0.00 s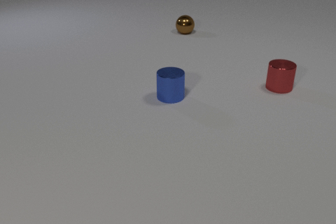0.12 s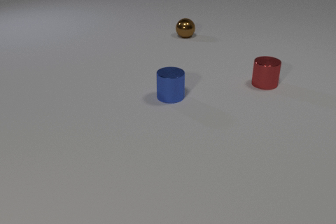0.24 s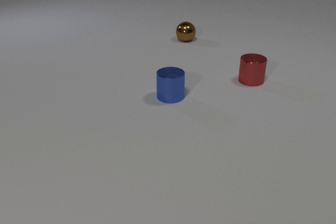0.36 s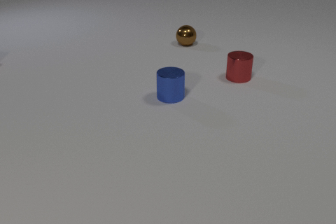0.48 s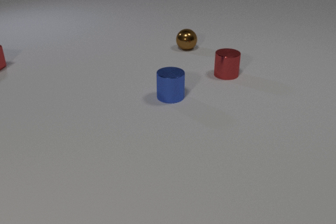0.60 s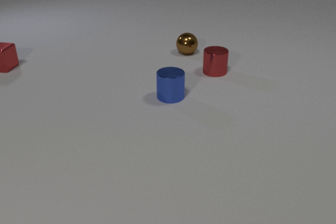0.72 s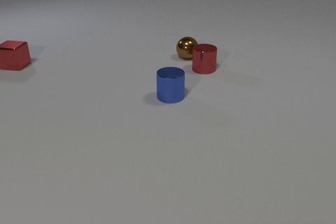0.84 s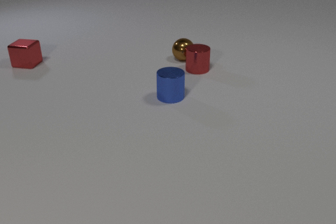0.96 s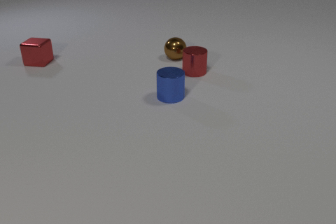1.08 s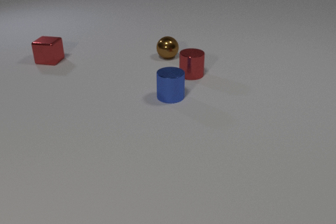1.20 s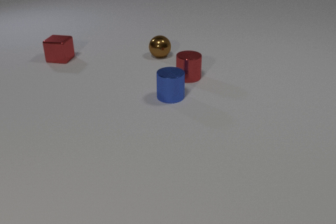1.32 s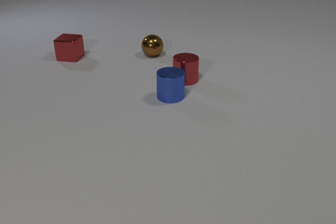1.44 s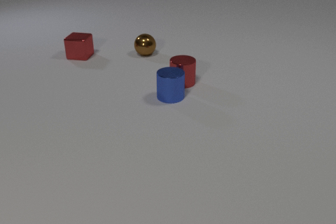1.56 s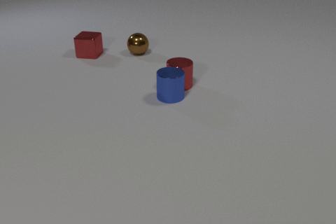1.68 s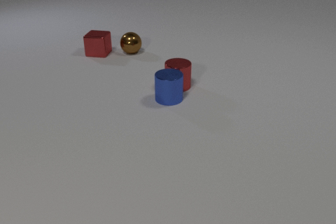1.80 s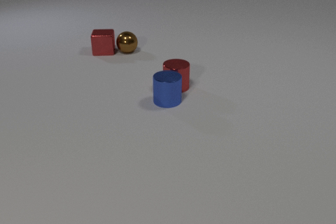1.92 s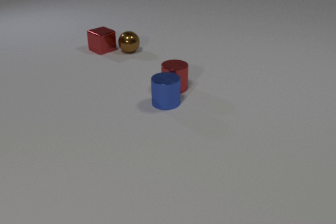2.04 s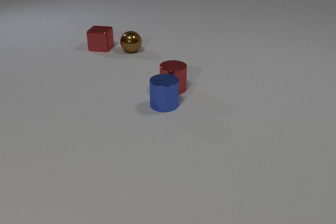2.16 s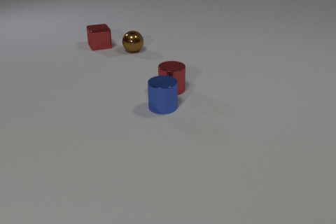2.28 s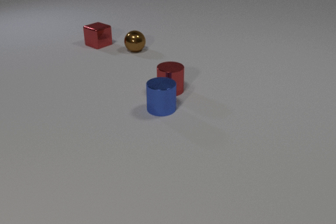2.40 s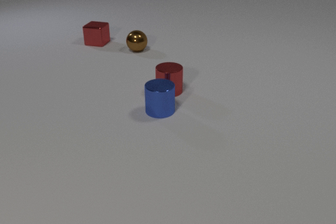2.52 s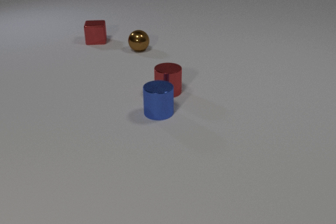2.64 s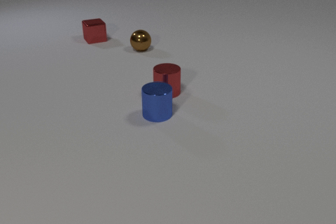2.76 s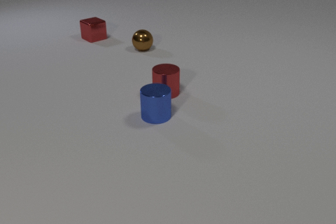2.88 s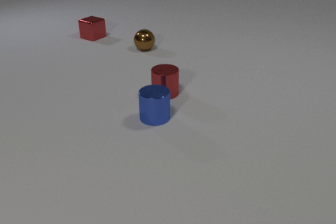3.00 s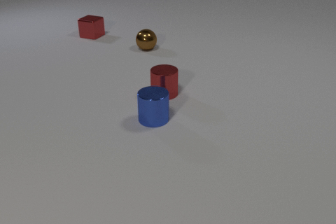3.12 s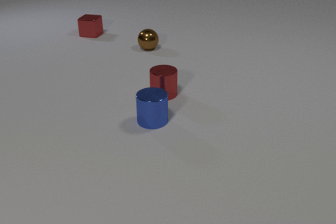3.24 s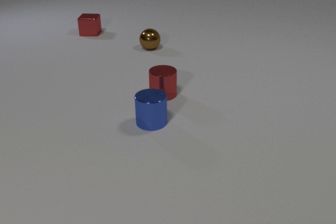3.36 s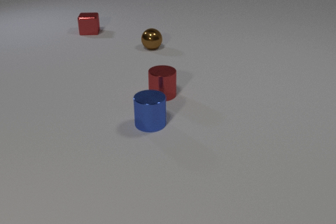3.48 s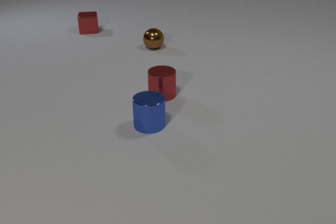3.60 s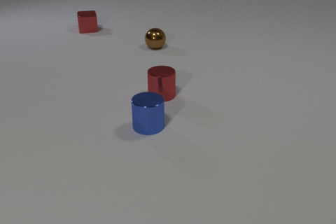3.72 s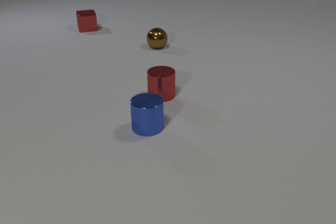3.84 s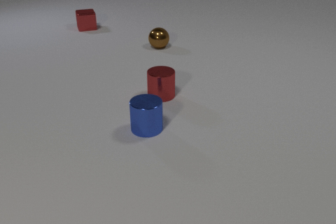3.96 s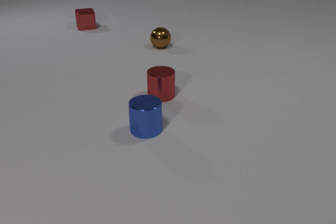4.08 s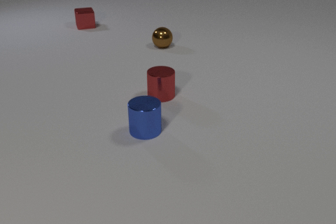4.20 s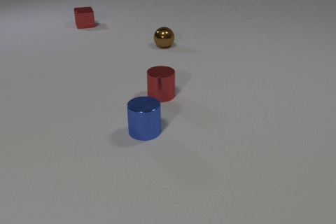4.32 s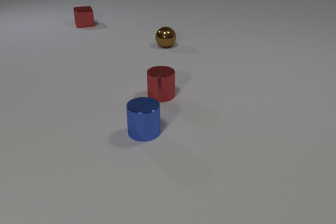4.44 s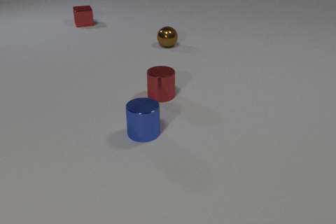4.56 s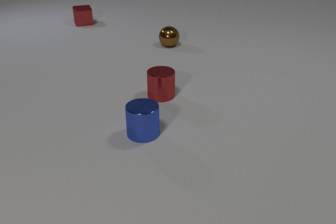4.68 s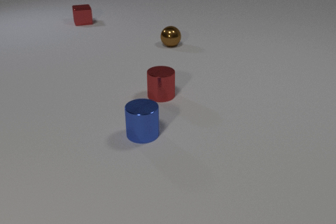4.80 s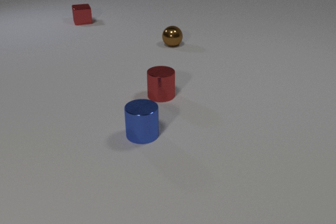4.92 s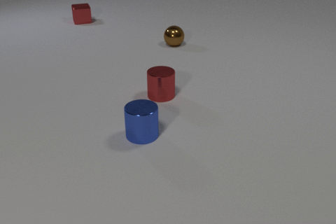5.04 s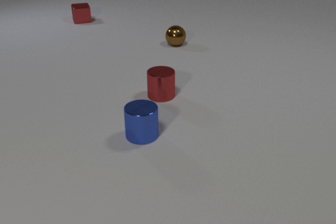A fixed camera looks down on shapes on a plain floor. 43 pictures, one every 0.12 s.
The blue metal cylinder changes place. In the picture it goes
toward the camera.
The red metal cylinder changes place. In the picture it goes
to the left.
0.00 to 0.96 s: The brown metal sphere rolls toward the camera. The red metal cylinder slides to the left. The red metal cube comes in at the left edge, slides to the right. The brown metal sphere and the red metal cylinder collide.
0.96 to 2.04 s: The brown metal sphere rolls to the left and away from the camera. The red metal cylinder slides toward the camera and to the left. The blue metal cylinder slides toward the camera. The red metal cube slides to the right and away from the camera. The red metal cylinder and the blue metal cylinder collide. The brown metal sphere and the red metal cube collide.
2.04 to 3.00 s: The brown metal sphere rolls to the right. The red metal cylinder slides toward the camera and to the left. The blue metal cylinder slides toward the camera. The red metal cube slides away from the camera.
3.00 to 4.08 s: The brown metal sphere rolls to the right. The blue metal cylinder slides toward the camera. The red metal cube slides away from the camera.
4.08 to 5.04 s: The brown metal sphere rolls to the right and away from the camera. The blue metal cylinder slides toward the camera. The red metal cube slides away from the camera.
Are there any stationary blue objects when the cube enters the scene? yes.
What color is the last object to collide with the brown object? red.
How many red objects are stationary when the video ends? 1.
